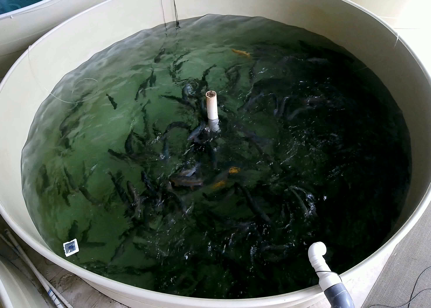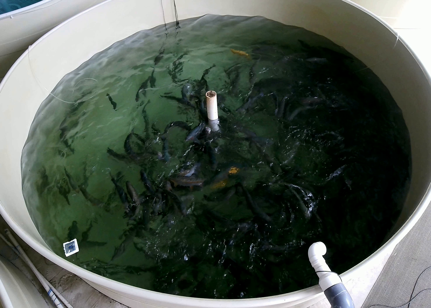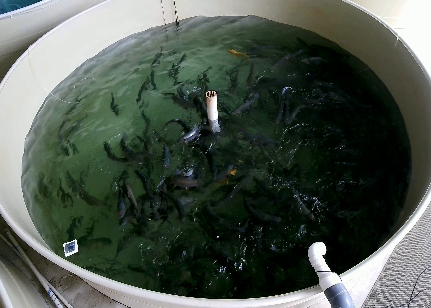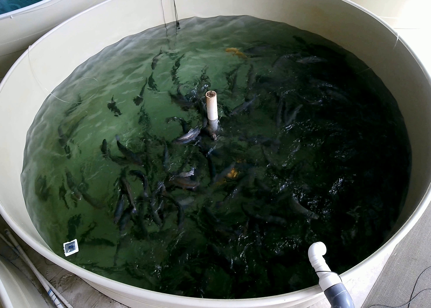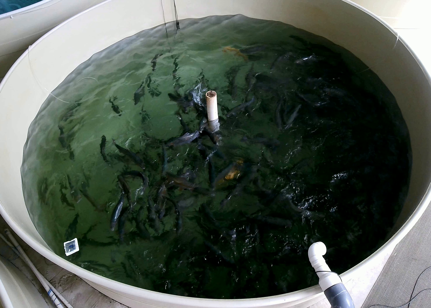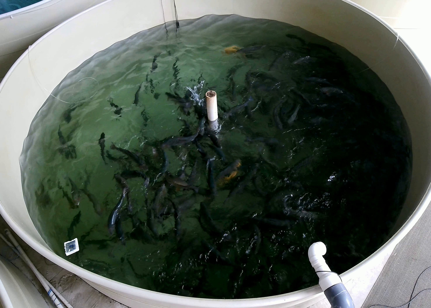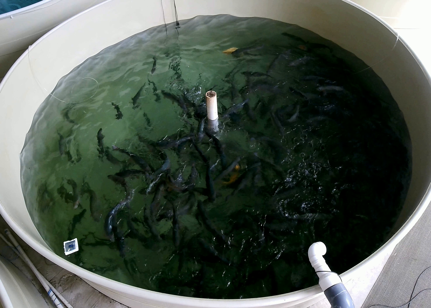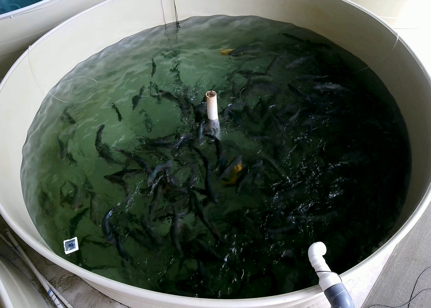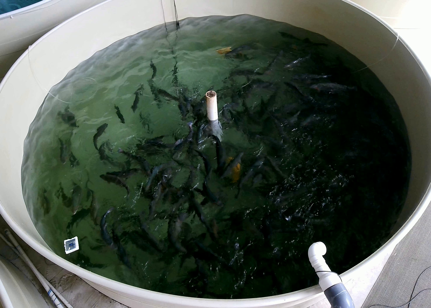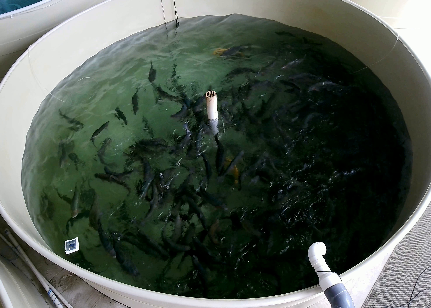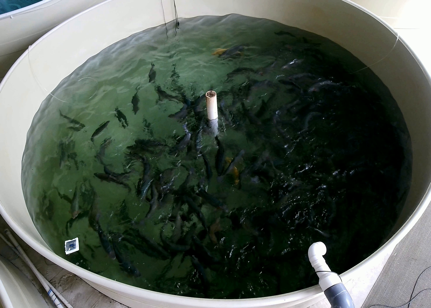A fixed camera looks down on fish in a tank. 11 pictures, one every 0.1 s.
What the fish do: Weak feeding.
